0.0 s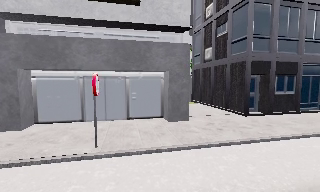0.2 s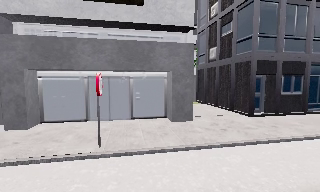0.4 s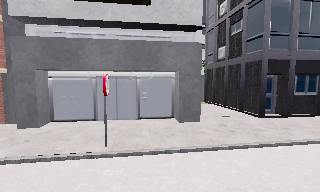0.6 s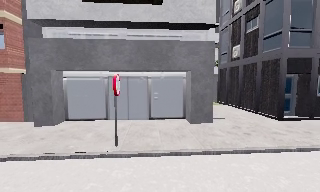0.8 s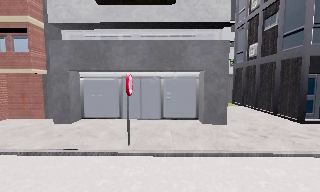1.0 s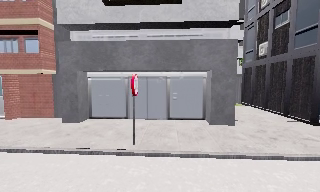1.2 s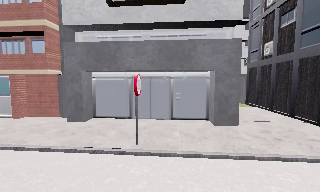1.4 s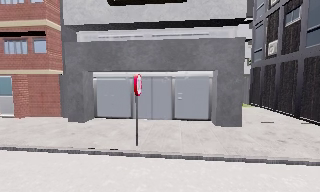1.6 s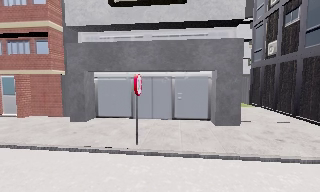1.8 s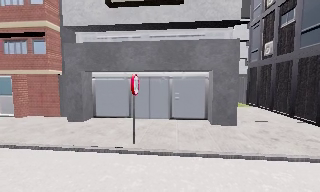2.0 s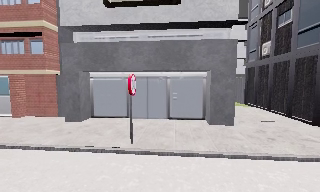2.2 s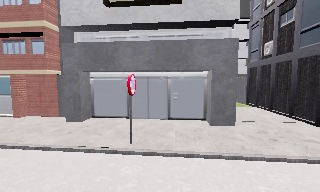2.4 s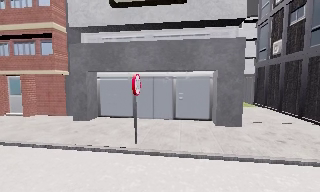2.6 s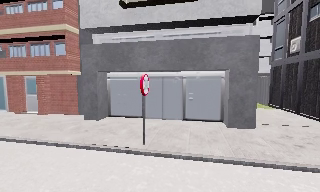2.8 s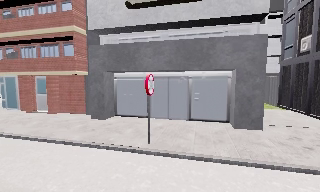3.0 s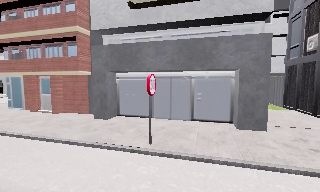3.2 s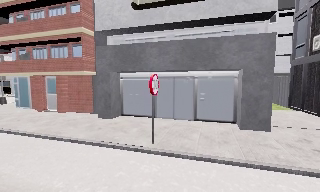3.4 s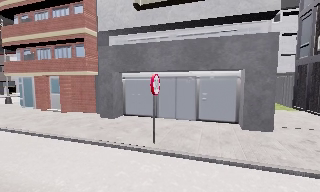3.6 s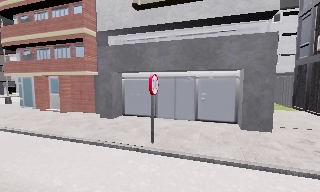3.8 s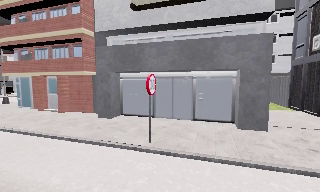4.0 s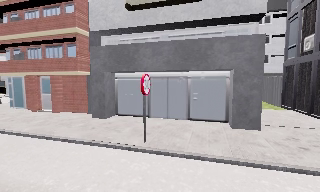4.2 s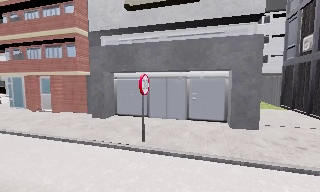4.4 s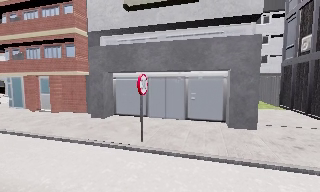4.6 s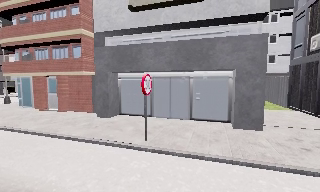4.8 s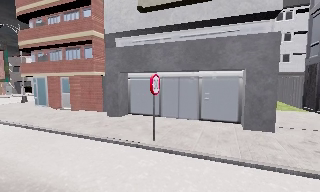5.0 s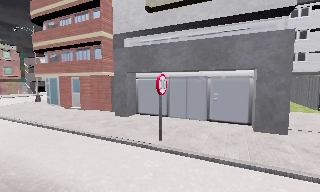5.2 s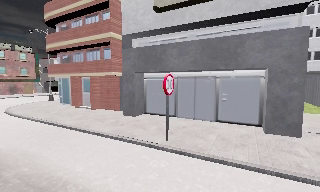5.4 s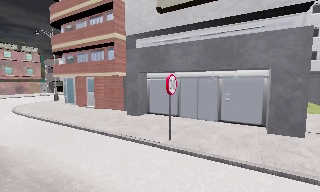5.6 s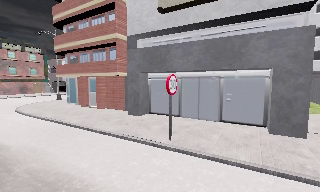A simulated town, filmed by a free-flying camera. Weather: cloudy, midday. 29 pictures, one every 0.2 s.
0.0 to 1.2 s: The camera pans to its left, which is counterclockwise from overhead, by about 20 degrees.
1.2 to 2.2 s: The camera shifts only a little, or ends up much as it began.
2.2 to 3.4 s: The camera pans to its left, which is counterclockwise from overhead, by about 10 degrees.
3.4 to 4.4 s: The camera shifts only a little, or ends up much as it began.
4.4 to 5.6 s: The camera swings to its left by about 15 degrees, and the scene slides to the right.
The film runs backward here.
